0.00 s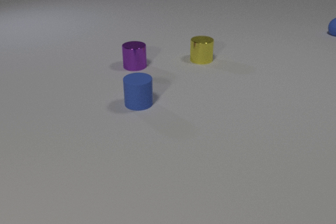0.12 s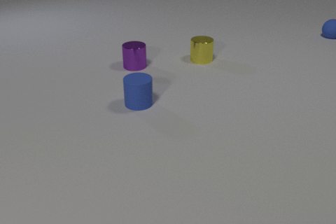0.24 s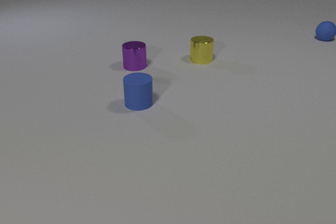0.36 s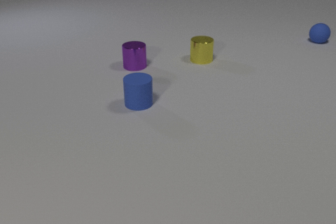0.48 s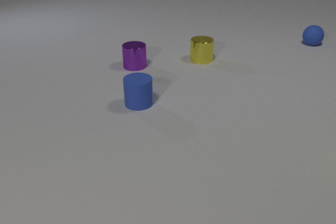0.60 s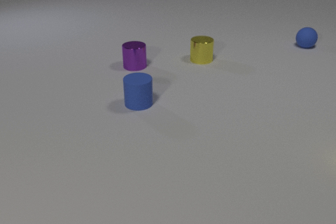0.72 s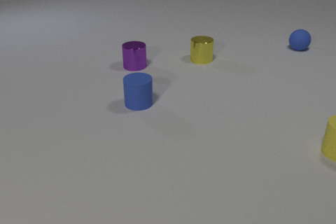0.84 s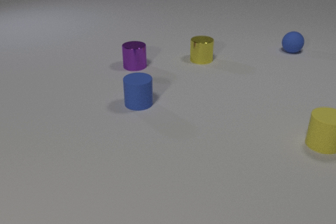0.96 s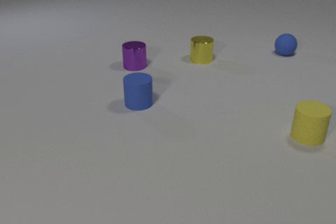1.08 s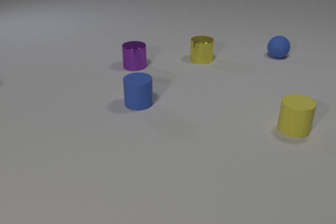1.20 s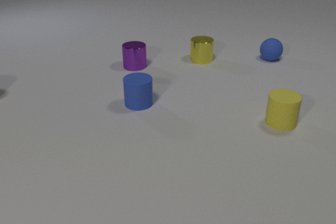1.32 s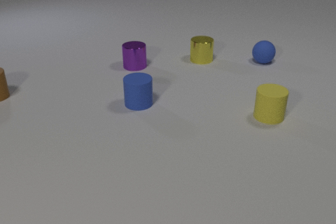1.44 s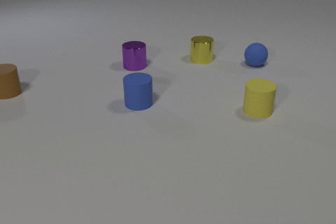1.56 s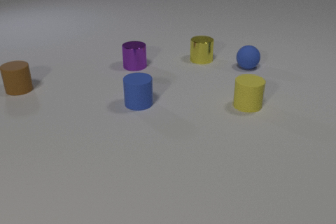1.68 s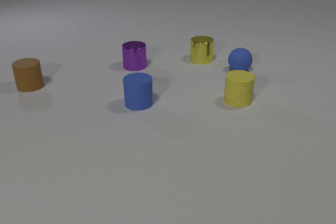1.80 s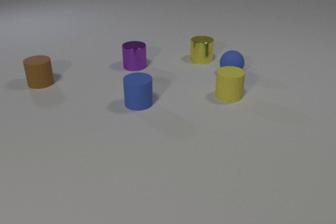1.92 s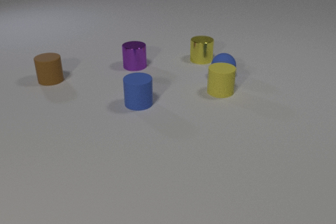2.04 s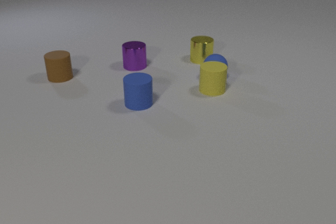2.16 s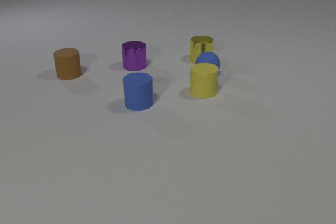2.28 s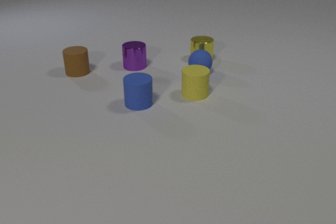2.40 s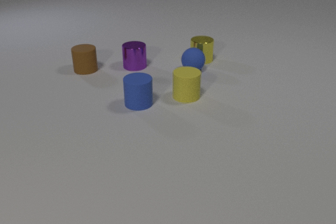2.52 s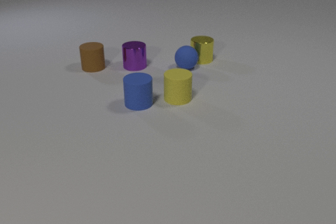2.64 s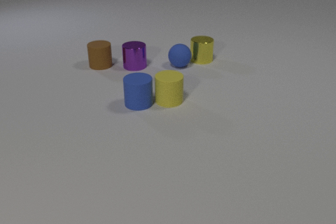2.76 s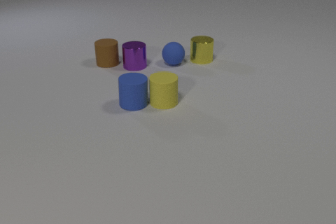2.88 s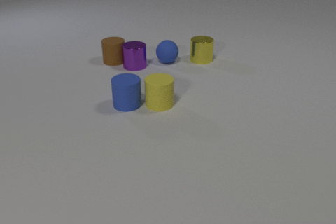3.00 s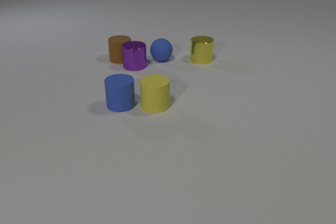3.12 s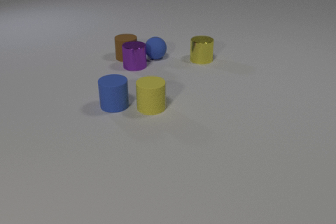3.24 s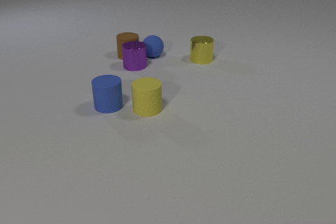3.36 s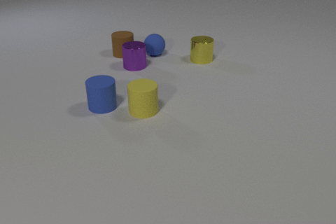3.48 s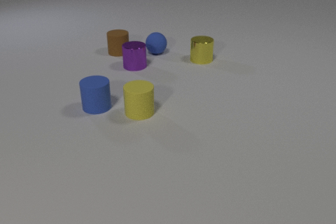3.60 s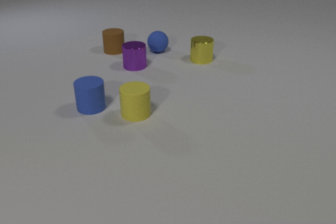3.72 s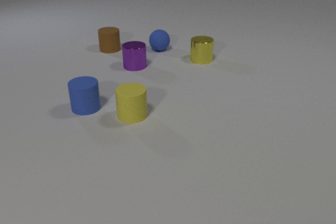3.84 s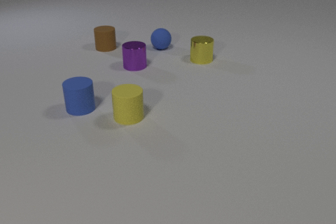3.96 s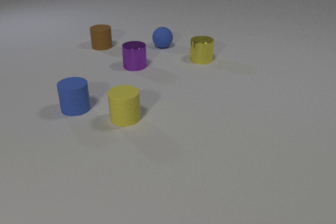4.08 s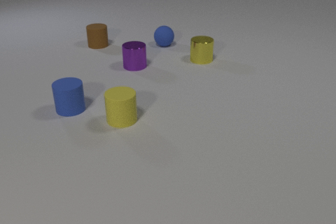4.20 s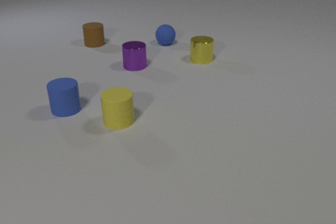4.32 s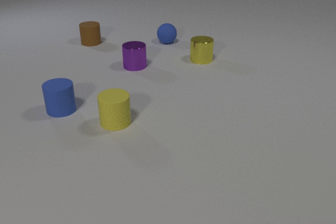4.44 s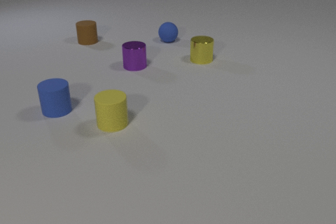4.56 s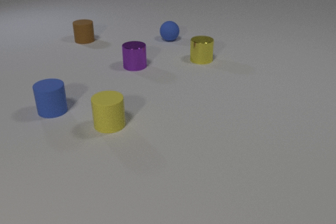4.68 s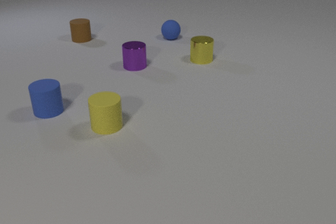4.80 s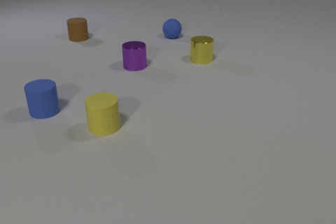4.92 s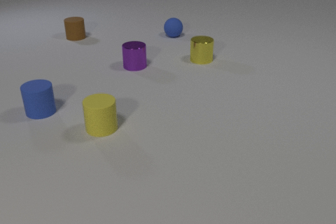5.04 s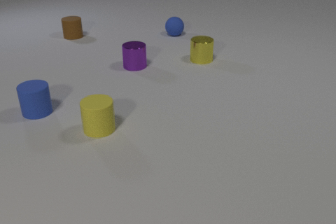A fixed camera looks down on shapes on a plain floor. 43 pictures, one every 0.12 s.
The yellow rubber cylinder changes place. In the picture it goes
to the left.
The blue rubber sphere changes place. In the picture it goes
to the left.
0.00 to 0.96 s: The yellow rubber cylinder comes in at the right edge, slides to the left and away from the camera. The blue rubber sphere rolls toward the camera and to the left.
0.96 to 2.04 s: The yellow rubber cylinder slides to the left and away from the camera. The blue rubber sphere rolls toward the camera and to the left. The brown rubber cylinder comes in at the left edge, slides to the right. The yellow rubber cylinder and the blue rubber sphere collide.
2.04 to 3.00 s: The yellow rubber cylinder slides to the left and toward the camera. The blue rubber sphere rolls to the left and away from the camera. The blue rubber cylinder slides to the left. The brown rubber cylinder slides to the right and away from the camera. The yellow rubber cylinder and the blue rubber cylinder collide.
3.00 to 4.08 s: The yellow rubber cylinder slides to the left and toward the camera. The blue rubber sphere rolls away from the camera. The blue rubber cylinder slides to the left. The brown rubber cylinder slides away from the camera and to the left. The blue rubber sphere and the brown rubber cylinder collide.
4.08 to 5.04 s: The yellow rubber cylinder slides to the left and toward the camera. The blue rubber sphere rolls away from the camera. The blue rubber cylinder slides to the left. The brown rubber cylinder slides away from the camera and to the left.
What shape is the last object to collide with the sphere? cylinder.
How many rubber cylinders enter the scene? 2.
What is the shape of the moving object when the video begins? sphere.
